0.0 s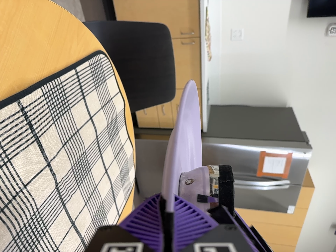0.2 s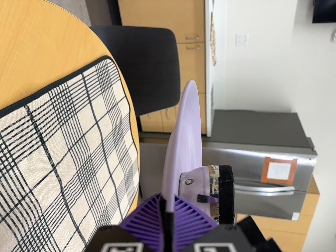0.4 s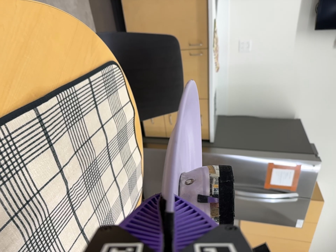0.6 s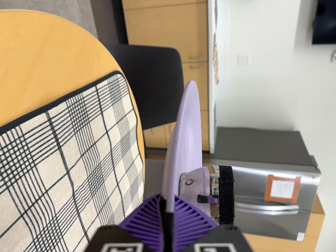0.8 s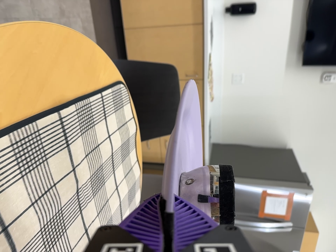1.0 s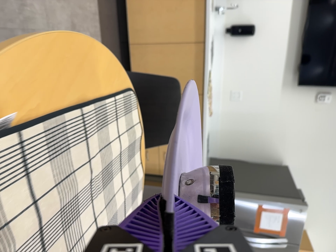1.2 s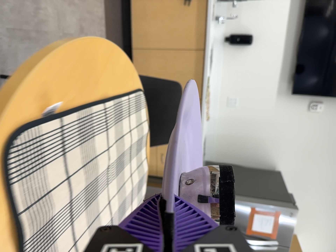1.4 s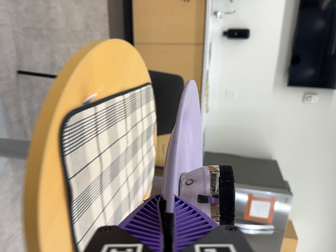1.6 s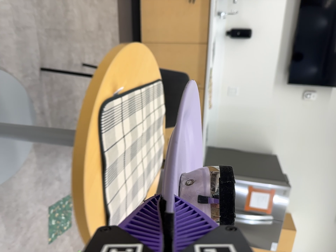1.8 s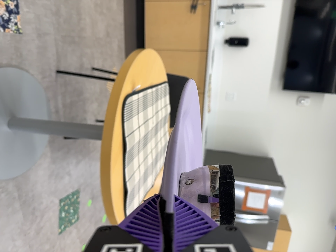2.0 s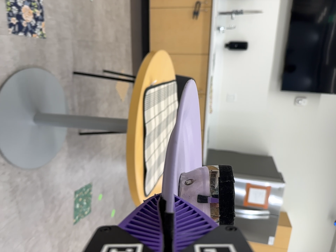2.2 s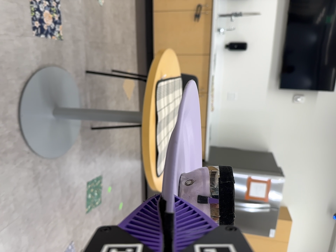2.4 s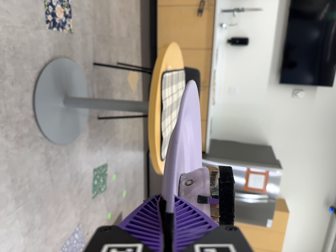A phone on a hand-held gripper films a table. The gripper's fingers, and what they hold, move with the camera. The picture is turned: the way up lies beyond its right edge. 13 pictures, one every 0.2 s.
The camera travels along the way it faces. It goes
backward.
0.0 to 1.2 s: The camera travels backward and toward the bottom of its view, about 26 cm, so what stands in front gets smaller. Its aim tips toward the top of its view by about 15 degrees.
1.2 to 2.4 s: The camera travels backward, about 80 cm, so what stands in front gets smaller.
The film runs backward here.
